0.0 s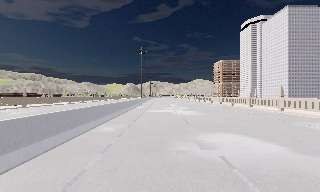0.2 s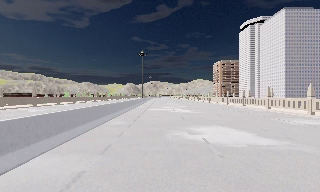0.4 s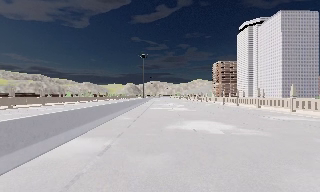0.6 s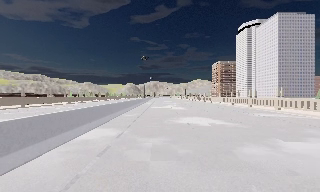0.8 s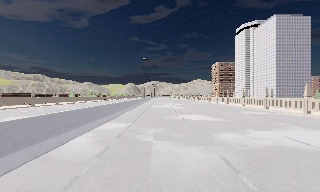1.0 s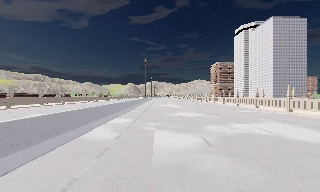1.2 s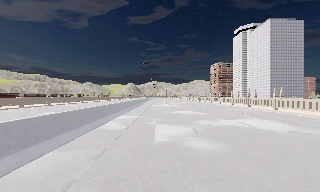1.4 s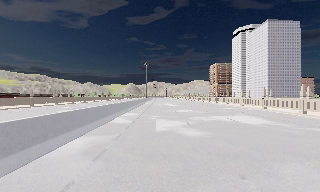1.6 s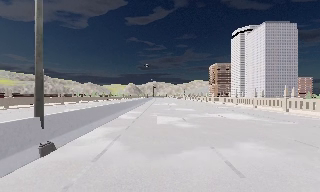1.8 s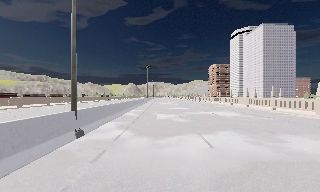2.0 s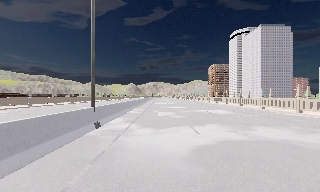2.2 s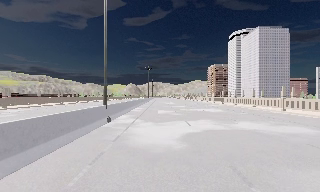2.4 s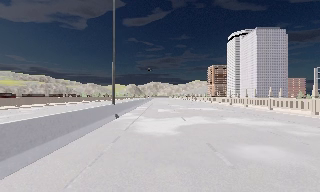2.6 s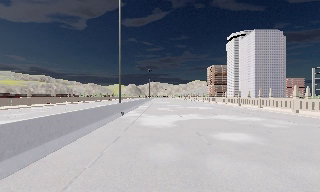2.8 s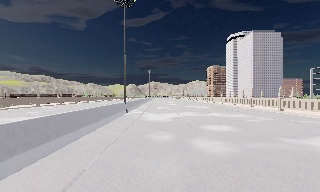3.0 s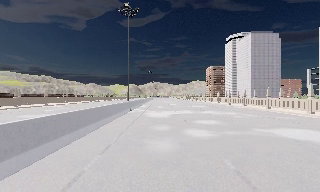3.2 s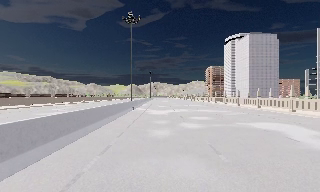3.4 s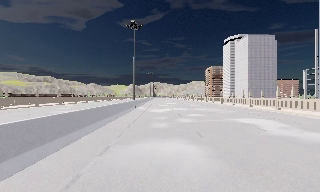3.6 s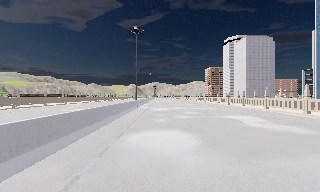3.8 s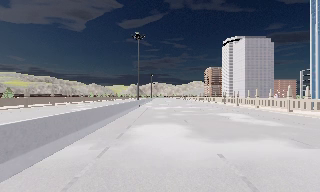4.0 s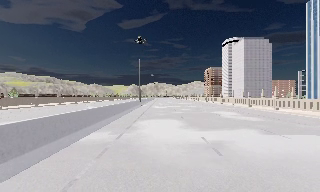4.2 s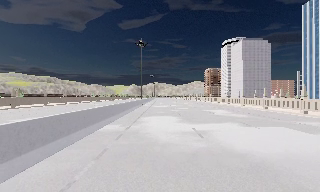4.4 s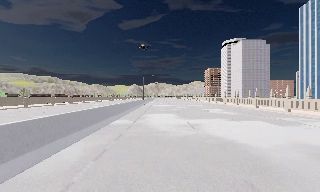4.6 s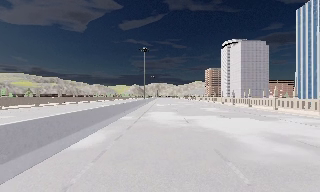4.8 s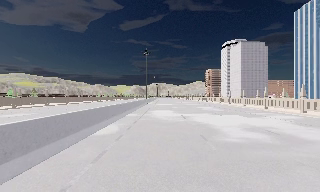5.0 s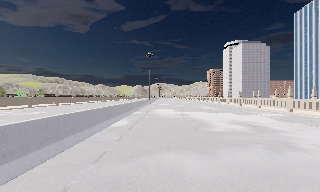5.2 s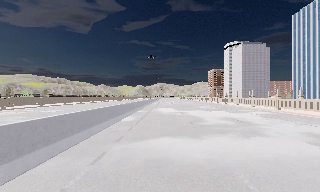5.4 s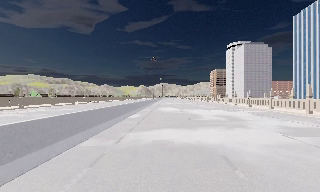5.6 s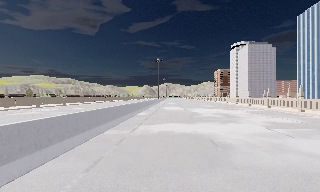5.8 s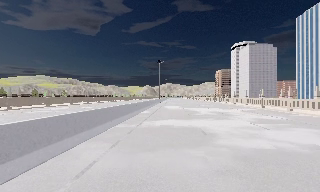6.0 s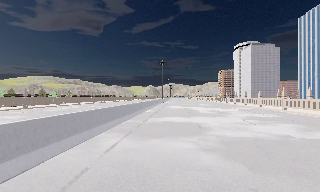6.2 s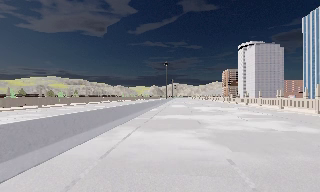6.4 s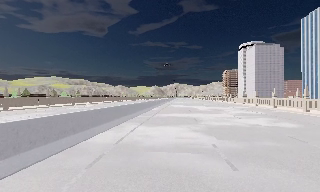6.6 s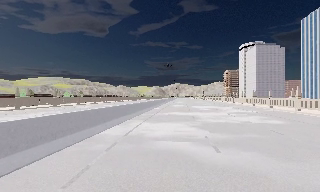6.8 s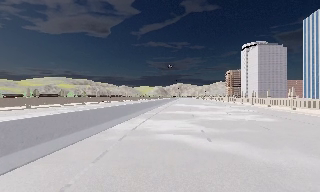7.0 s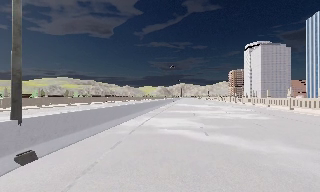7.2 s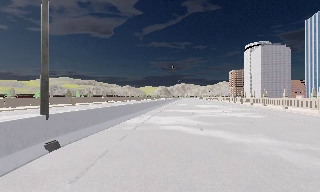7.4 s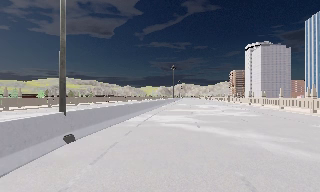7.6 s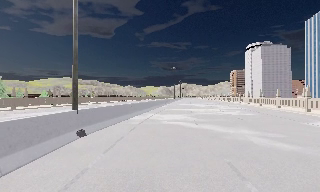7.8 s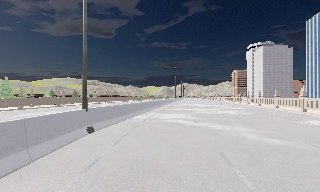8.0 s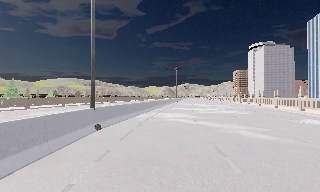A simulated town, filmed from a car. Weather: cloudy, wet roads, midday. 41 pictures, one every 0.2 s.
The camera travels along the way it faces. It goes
backward.
0.0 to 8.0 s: The scene slides to the right, as the camera pans about 10 degrees to its left. It travels backward, about 65 m, so what stands in front gets smaller. It loses speed.
The film runs backward here.
